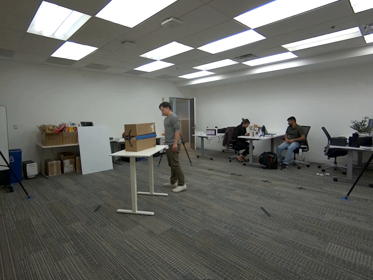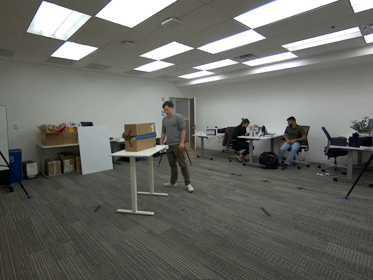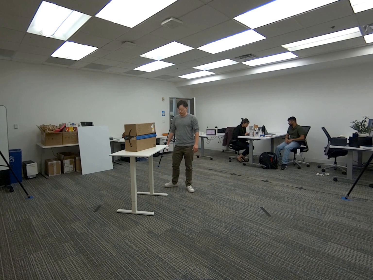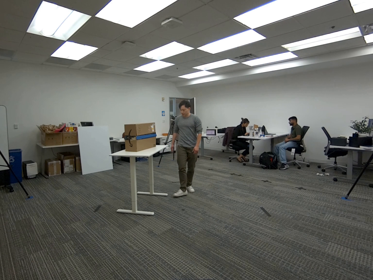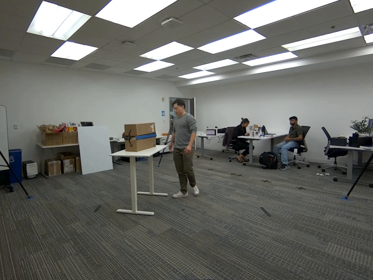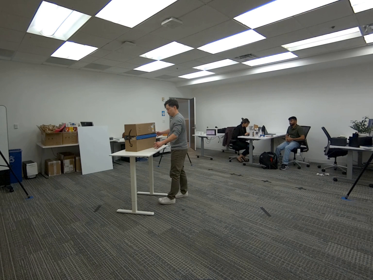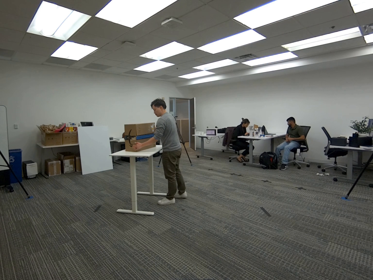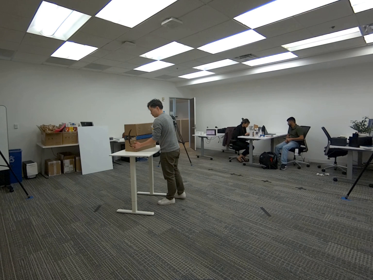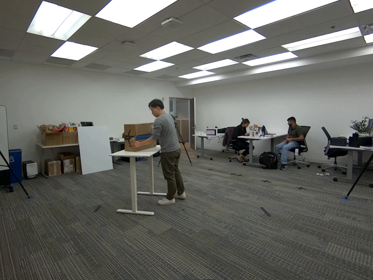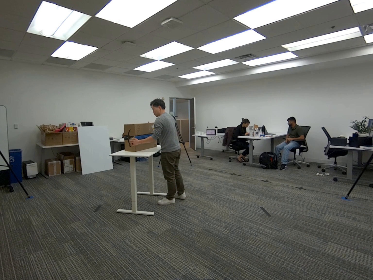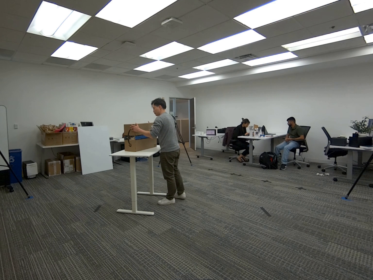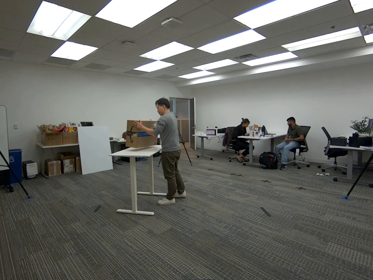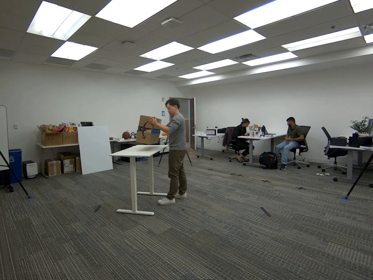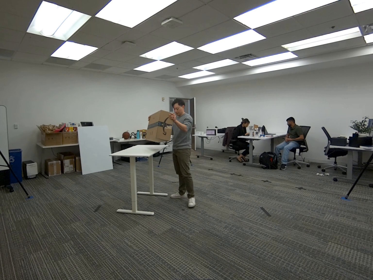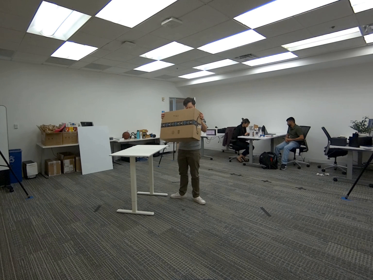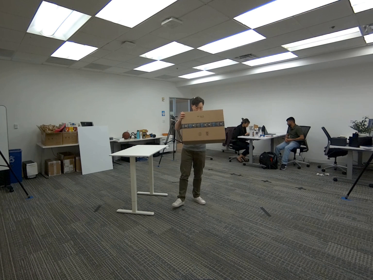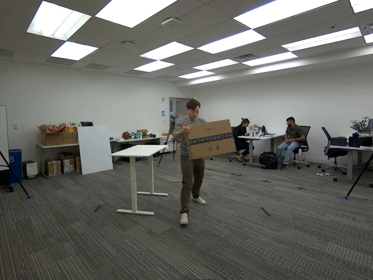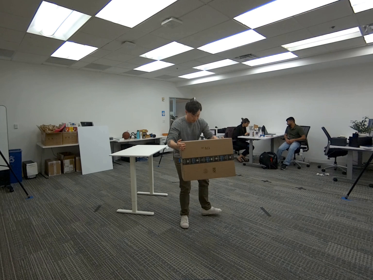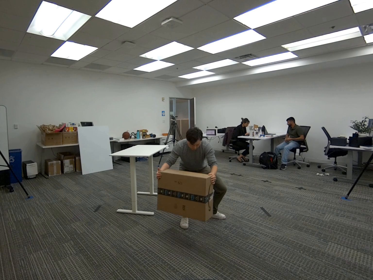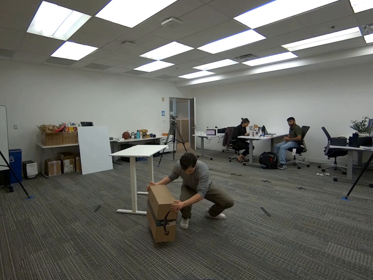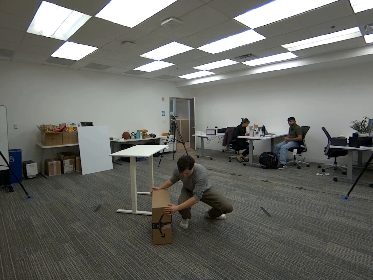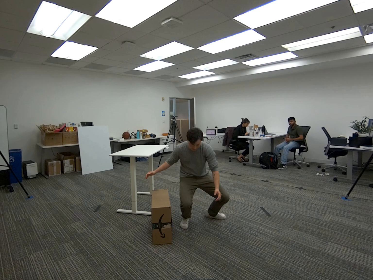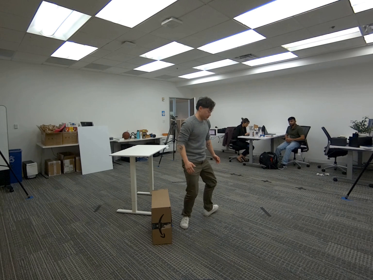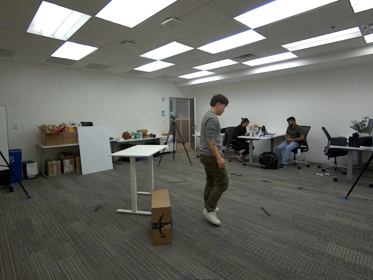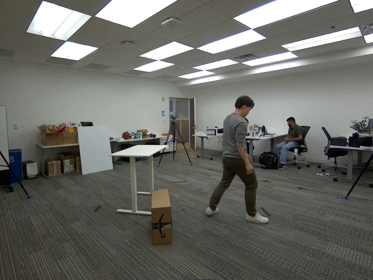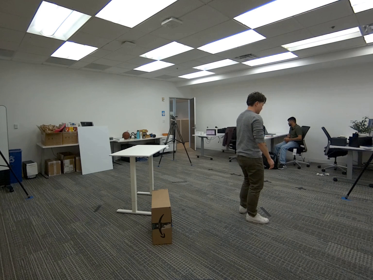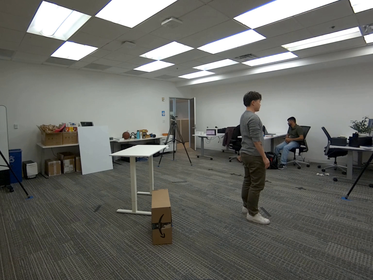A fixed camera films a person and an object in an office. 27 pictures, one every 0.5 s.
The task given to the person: Pick up the big brown cardboard box from the white desk and place it to the ground.
